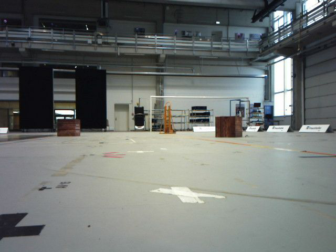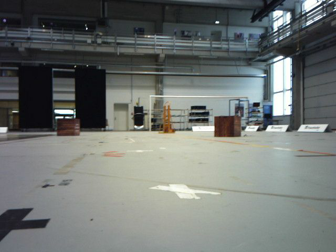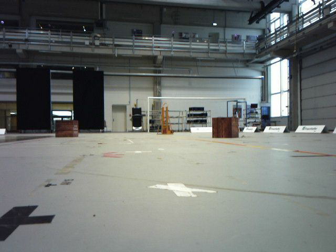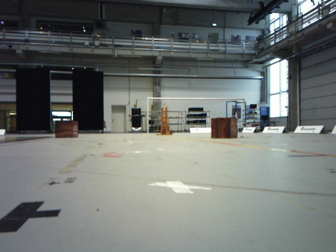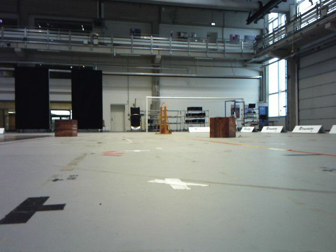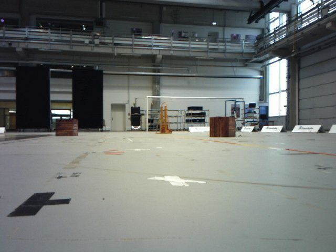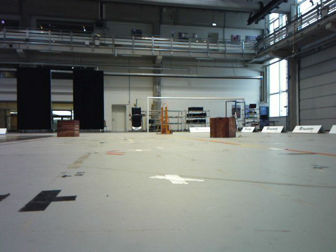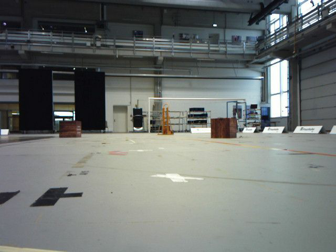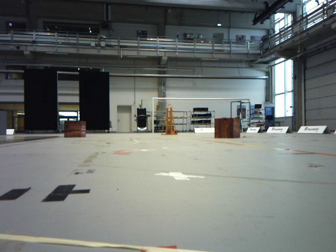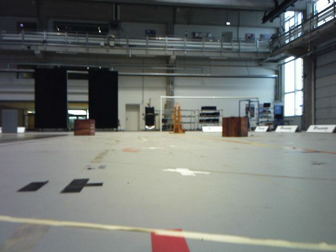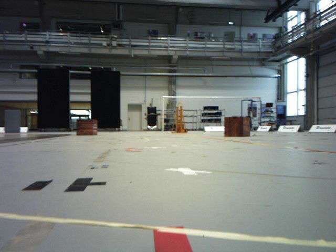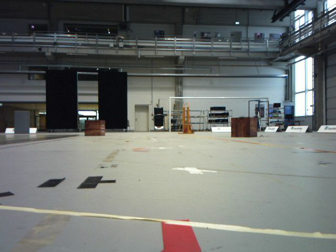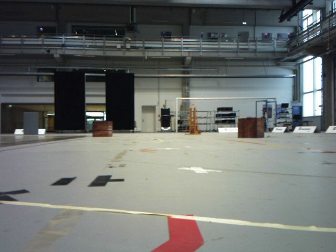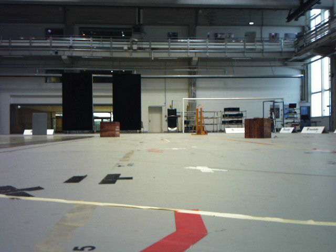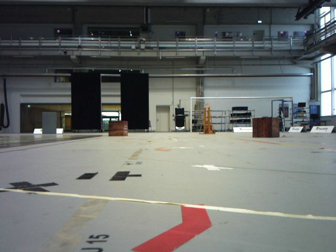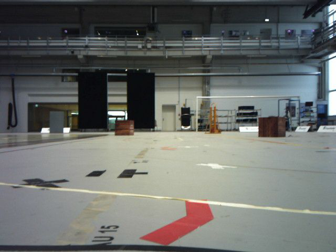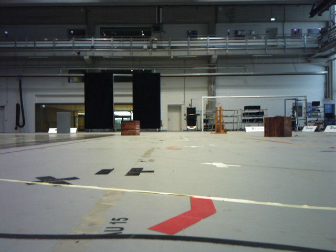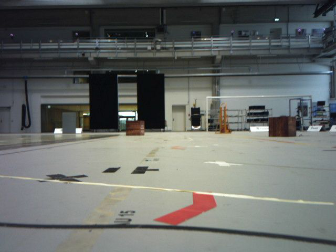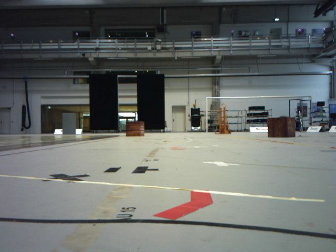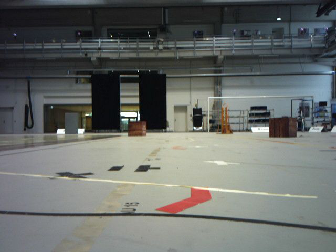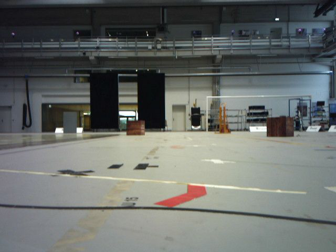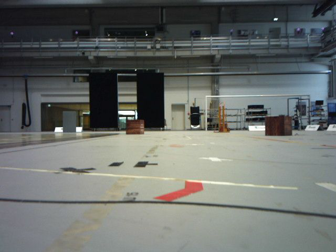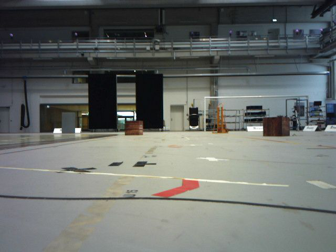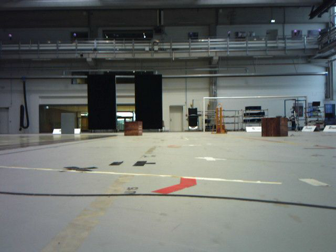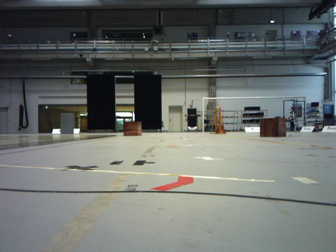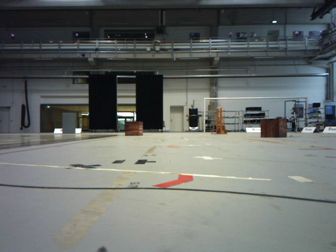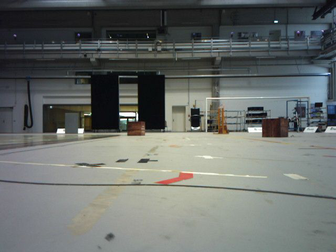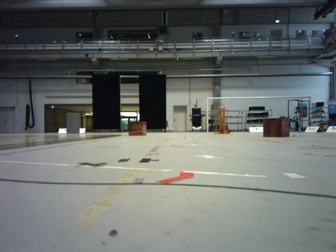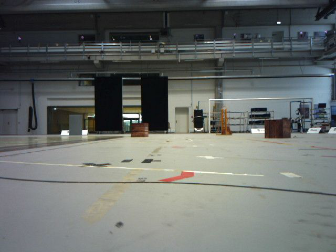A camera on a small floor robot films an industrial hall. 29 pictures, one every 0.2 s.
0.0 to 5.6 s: The camera pans to its left, which is counterclockwise from overhead, by about 15 degrees. It travels backward, about 1 m, so what stands in front gets smaller.
The film runs backward here.
